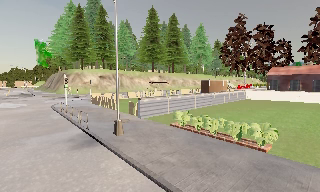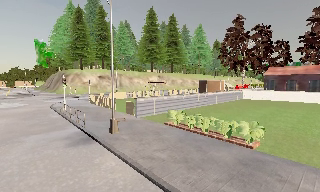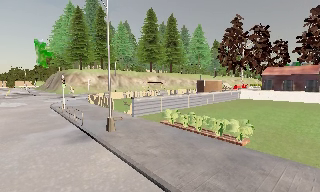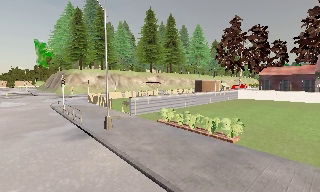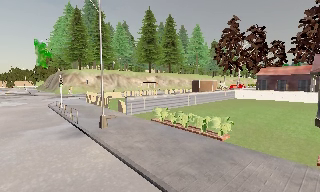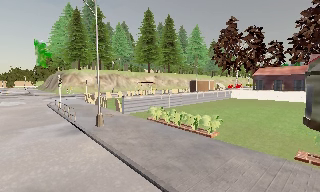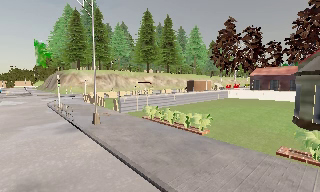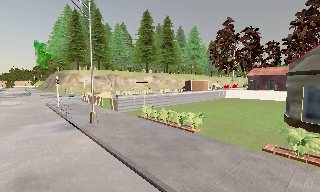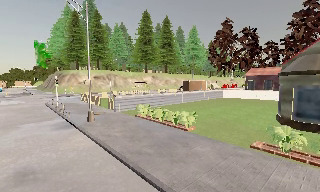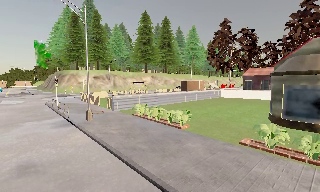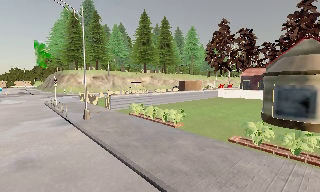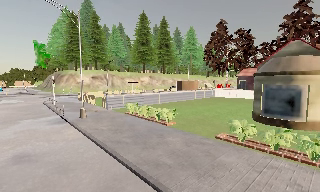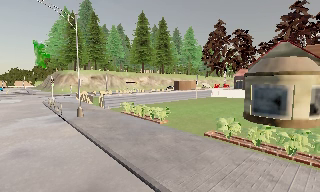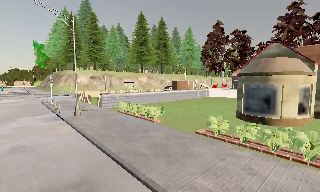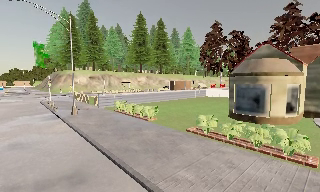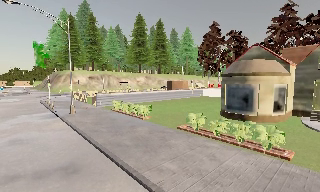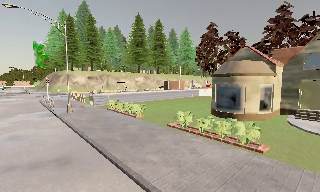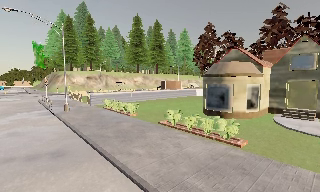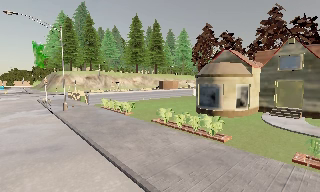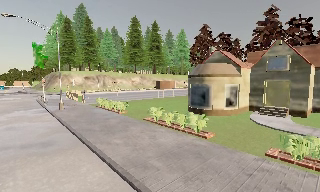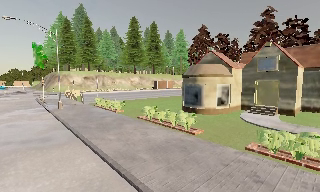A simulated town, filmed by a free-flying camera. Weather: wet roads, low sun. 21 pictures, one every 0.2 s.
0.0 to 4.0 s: The camera travels backward and to its right, about 11 m, so what stands in front gets smaller.
The film runs backward here.
